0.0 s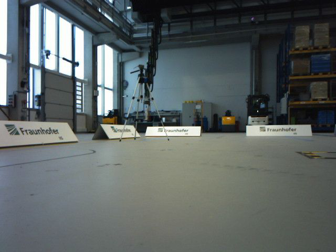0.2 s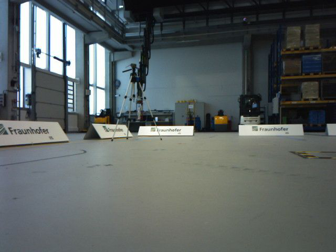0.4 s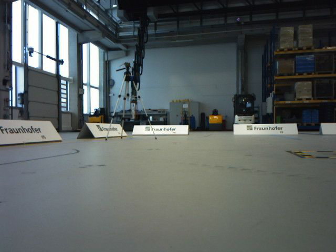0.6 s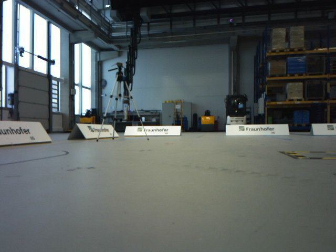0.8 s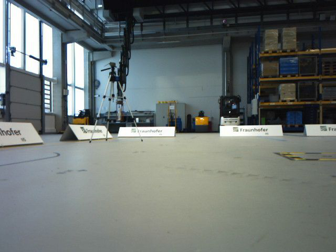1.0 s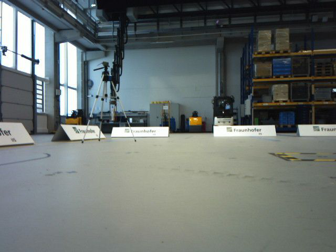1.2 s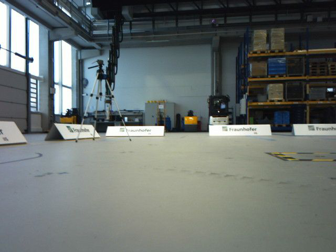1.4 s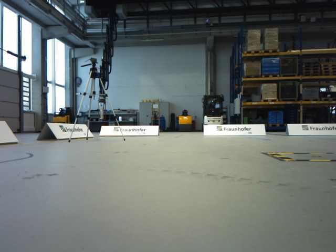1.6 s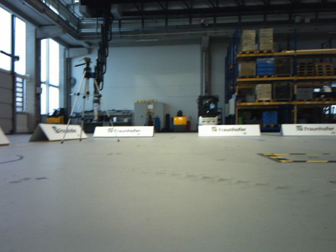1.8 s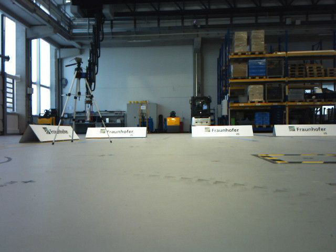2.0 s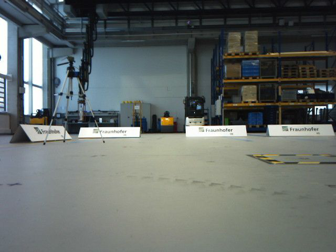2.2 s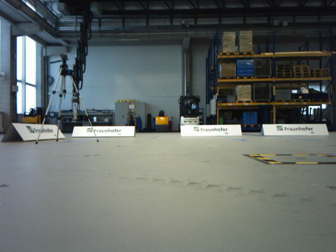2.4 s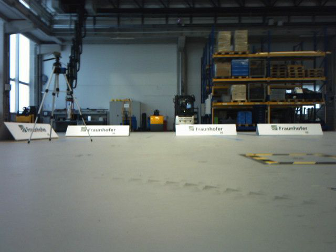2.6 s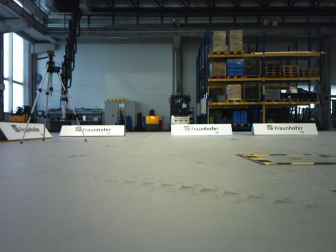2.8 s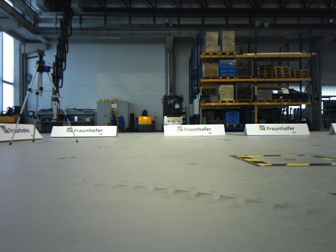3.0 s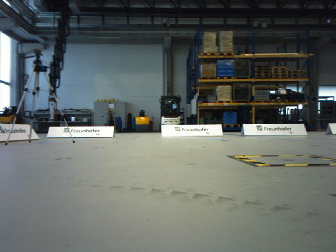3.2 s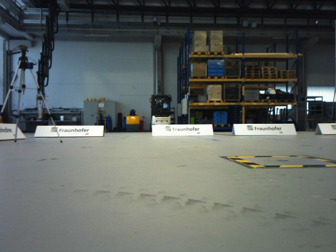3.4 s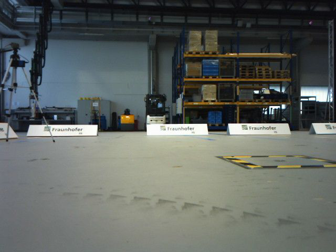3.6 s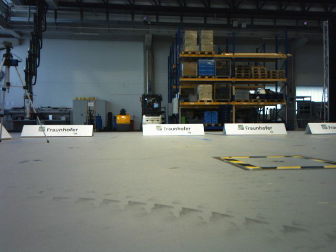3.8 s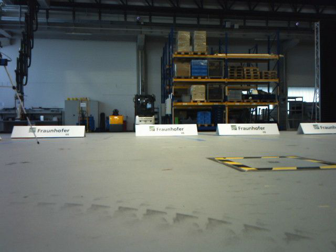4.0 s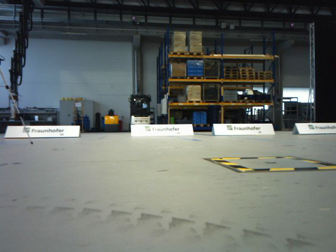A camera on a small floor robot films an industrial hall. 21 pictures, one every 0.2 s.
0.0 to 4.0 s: The scene slides to the left, as the camera pans about 20 degrees to its right. It travels forward, about 0.8 m, so what stands in front looms larger.
The film runs forward here.
